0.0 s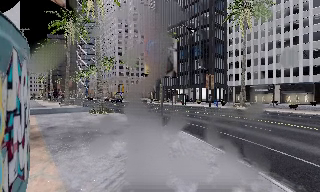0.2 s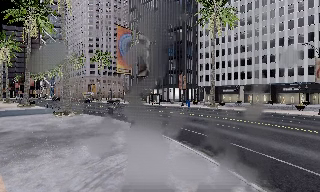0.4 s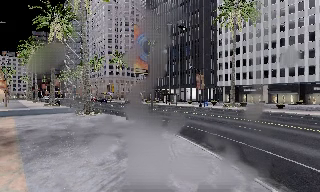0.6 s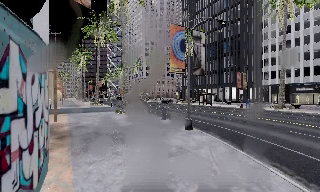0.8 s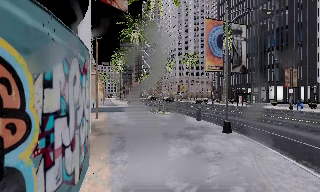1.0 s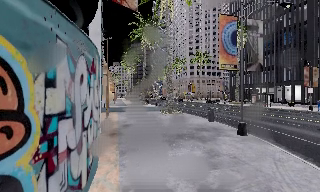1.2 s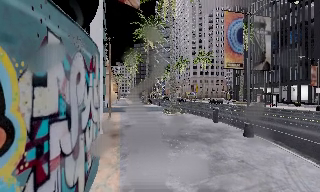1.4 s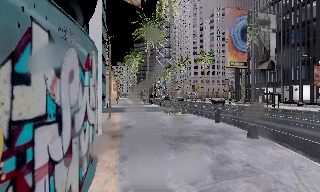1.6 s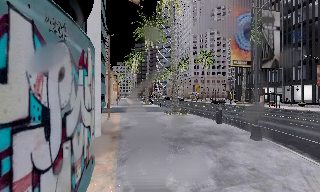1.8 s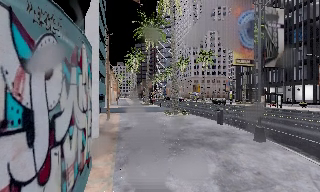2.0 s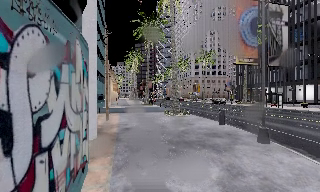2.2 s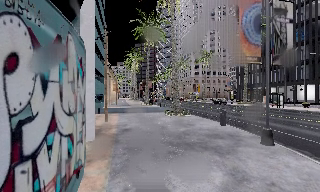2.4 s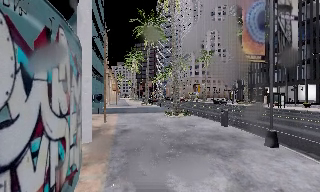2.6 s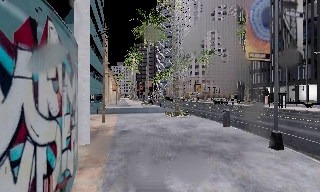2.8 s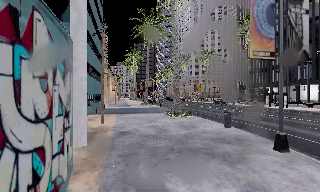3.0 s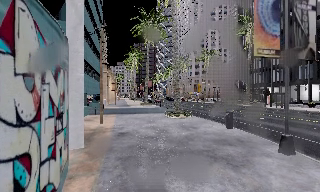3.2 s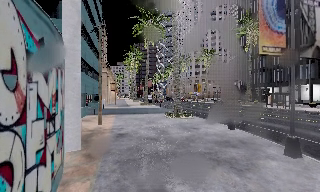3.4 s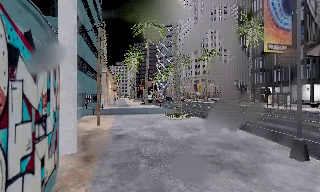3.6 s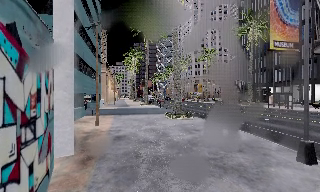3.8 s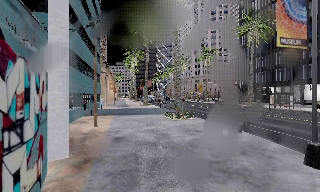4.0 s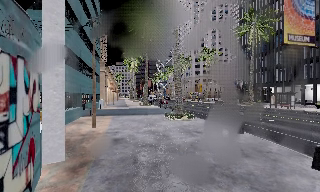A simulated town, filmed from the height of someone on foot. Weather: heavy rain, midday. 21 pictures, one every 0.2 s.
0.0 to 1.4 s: The scene slides to the right, as the camera pans about 25 degrees to its left. It travels forward, about 2 m, so what stands in front looms larger.
1.4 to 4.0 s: The camera travels forward, about 3.5 m, so what stands in front looms larger.
The film runs forward here.
